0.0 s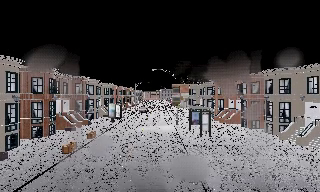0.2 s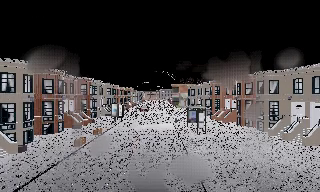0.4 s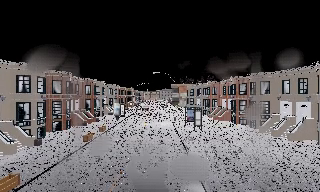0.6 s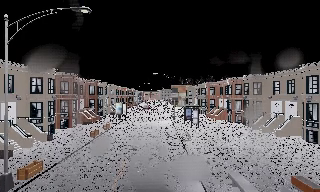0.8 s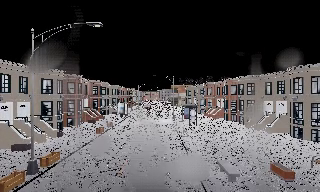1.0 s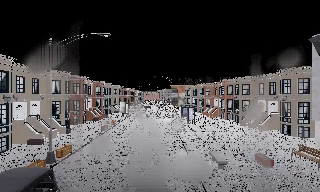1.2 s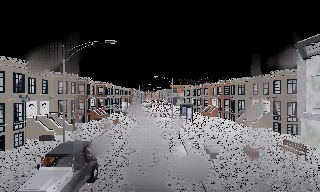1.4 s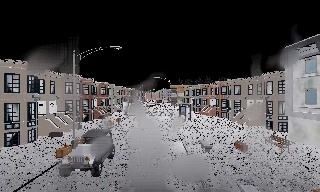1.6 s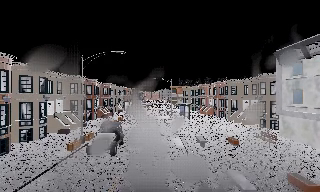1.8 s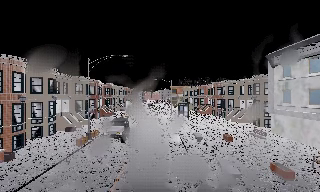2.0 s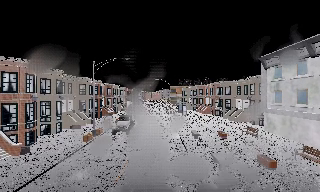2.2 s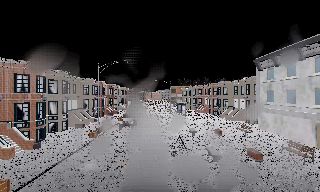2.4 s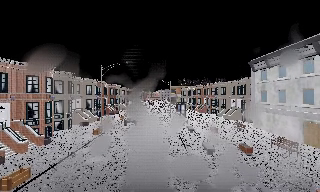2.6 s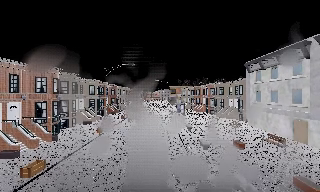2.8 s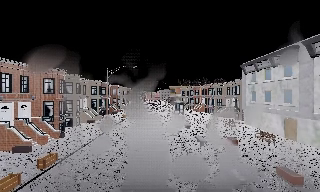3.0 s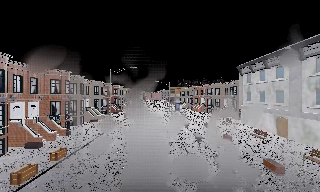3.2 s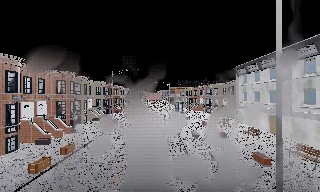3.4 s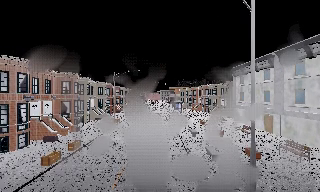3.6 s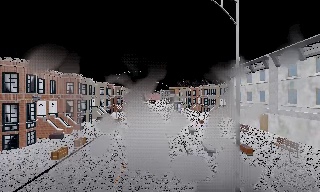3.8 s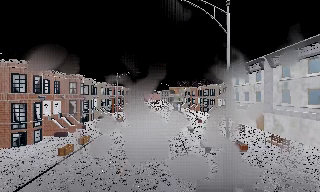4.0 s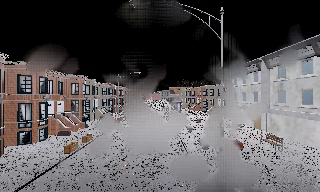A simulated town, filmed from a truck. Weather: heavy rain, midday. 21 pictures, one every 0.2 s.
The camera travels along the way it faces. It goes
backward.
0.0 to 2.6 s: The camera travels backward, about 16 m, so what stands in front gets smaller.
2.6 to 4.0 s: The camera travels backward, about 6 m, so what stands in front gets smaller. It loses speed.
The film runs backward here.
